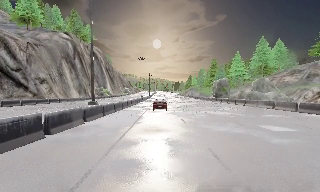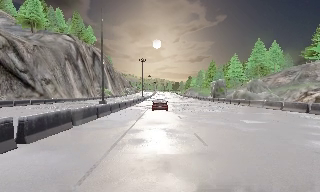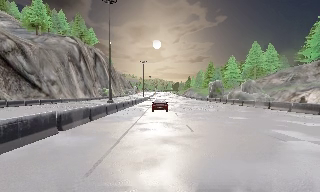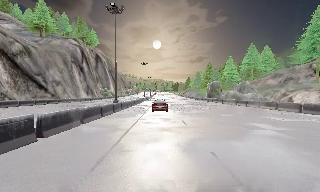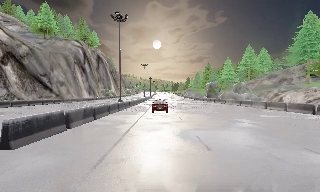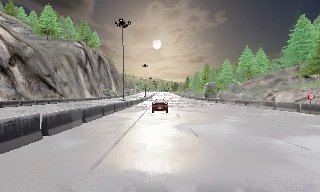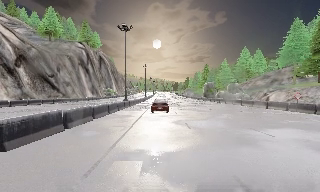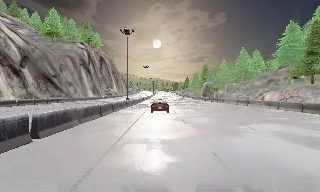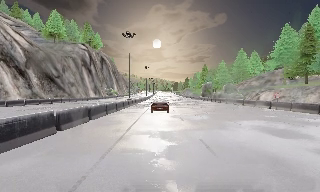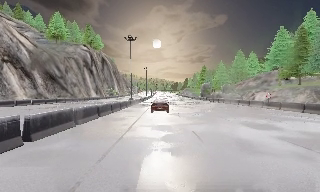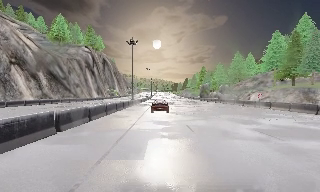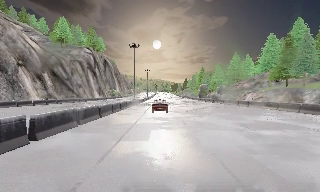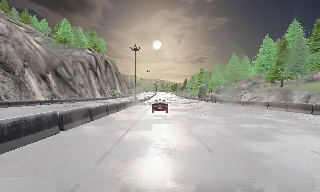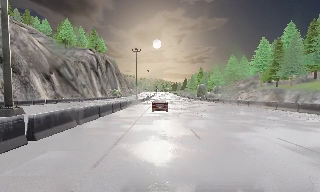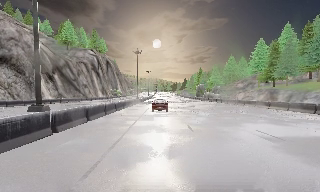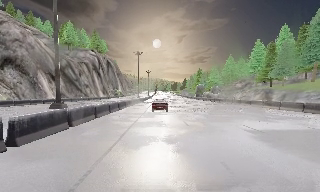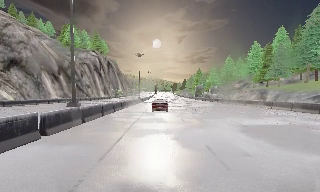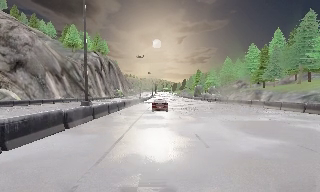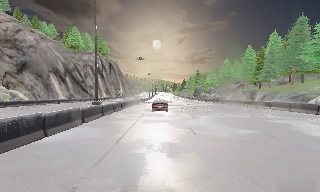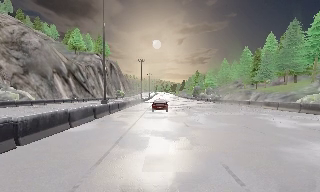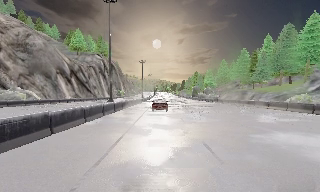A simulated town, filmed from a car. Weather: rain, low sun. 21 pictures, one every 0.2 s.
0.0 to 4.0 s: The camera travels backward, about 35 m, so what stands in front gets smaller.
The film runs backward here.
